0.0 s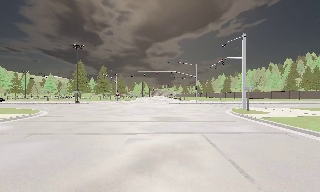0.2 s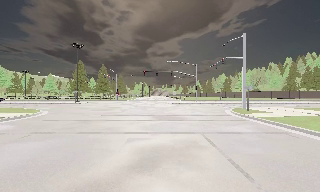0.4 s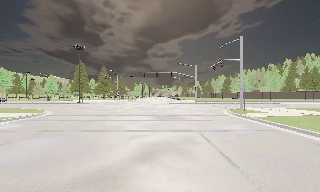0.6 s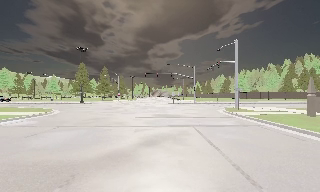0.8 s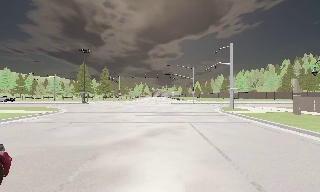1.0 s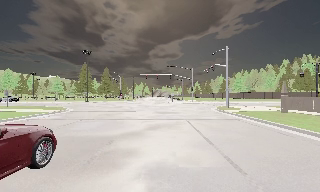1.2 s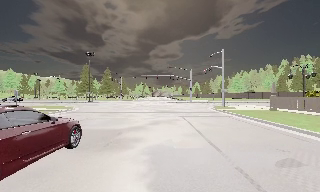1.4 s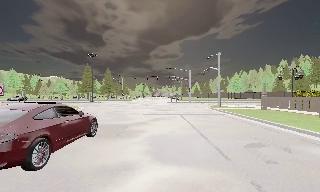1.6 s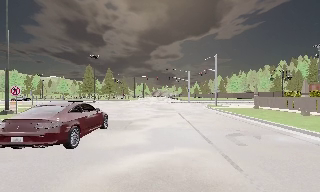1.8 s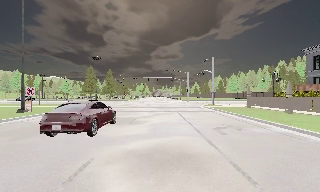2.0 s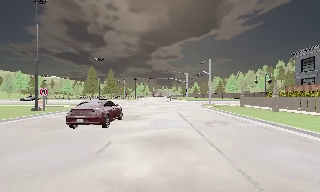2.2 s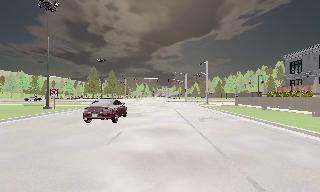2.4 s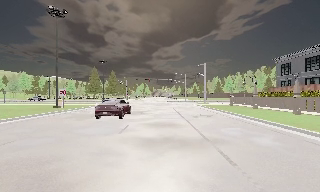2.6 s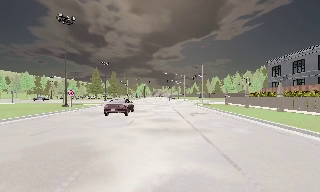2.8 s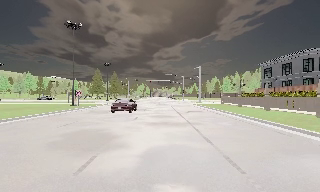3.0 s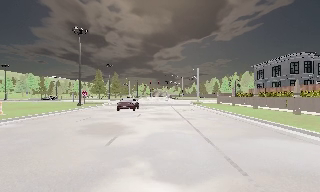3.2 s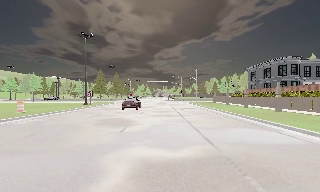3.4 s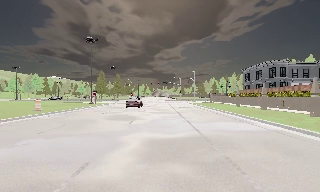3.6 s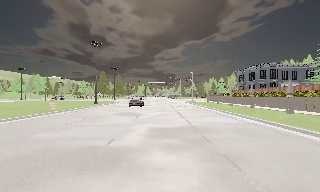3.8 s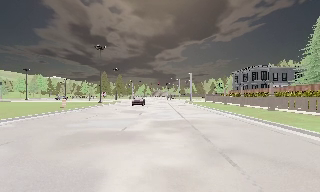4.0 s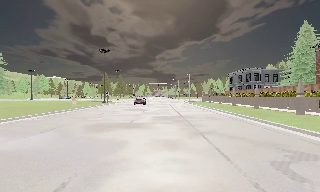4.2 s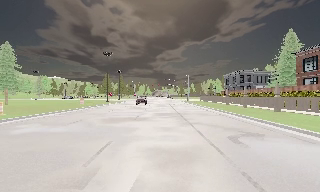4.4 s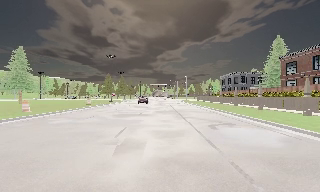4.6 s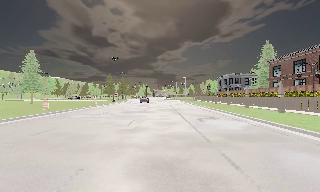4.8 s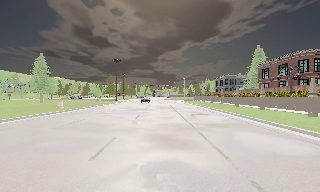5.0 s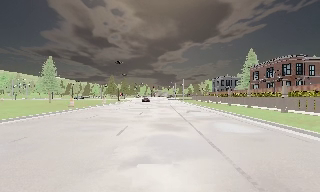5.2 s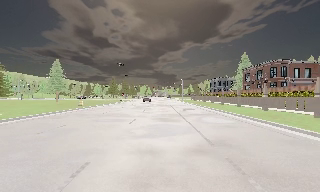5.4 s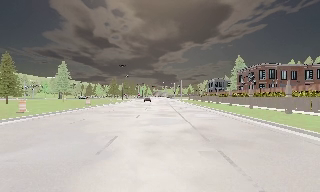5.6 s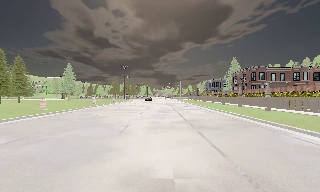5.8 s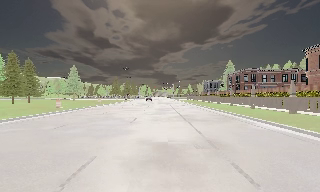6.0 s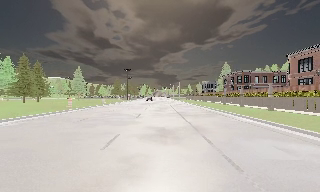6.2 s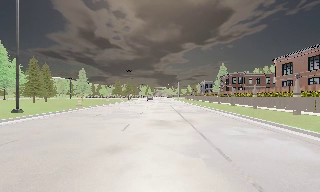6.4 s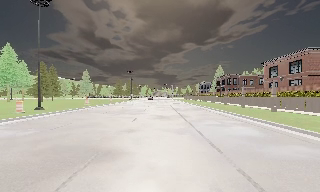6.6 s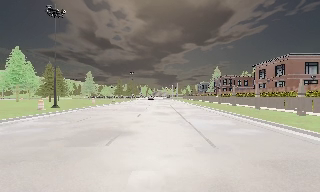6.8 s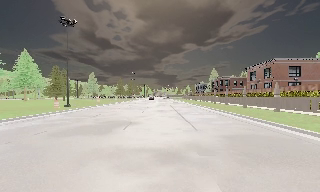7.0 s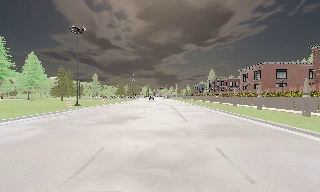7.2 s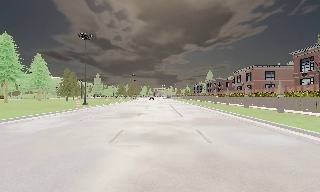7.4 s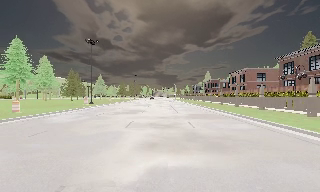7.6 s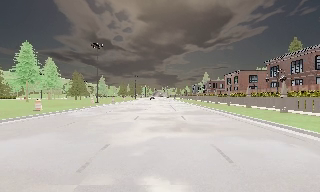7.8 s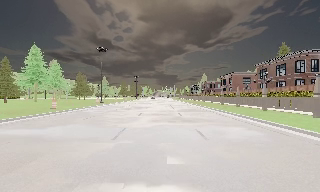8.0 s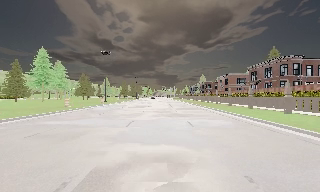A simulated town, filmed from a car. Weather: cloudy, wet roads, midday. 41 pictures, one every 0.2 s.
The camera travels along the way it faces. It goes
backward.
0.0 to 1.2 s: The camera travels backward, about 6 m, so what stands in front gets smaller. It gains speed.
1.2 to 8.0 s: The camera travels backward, about 75 m, so what stands in front gets smaller.
The film runs backward here.
